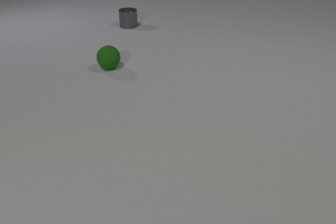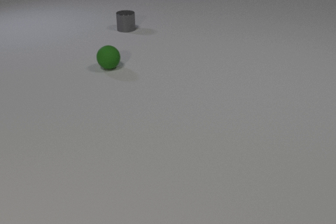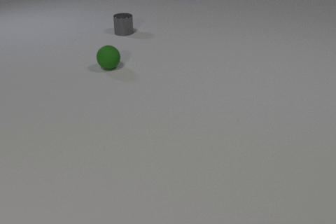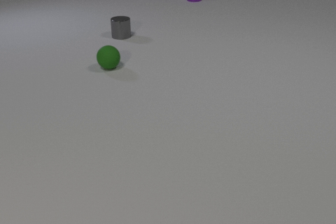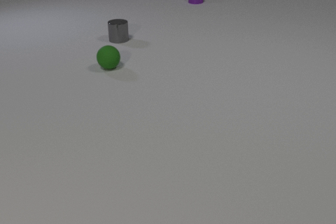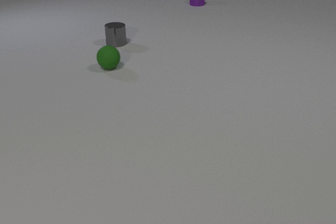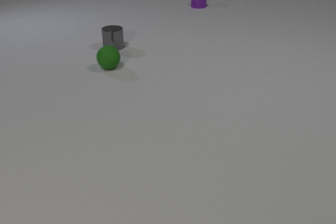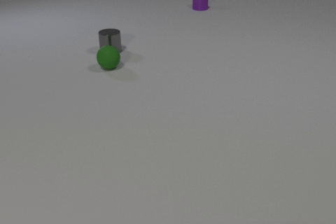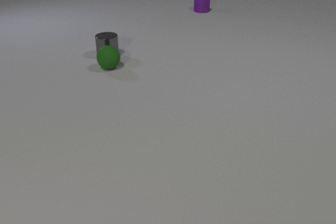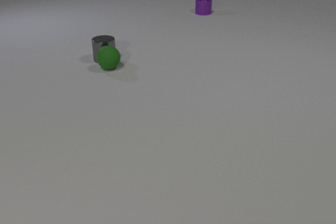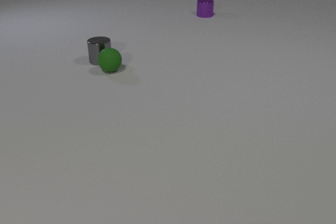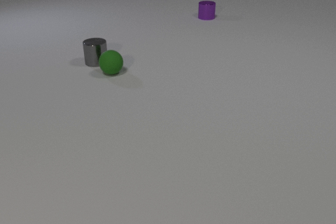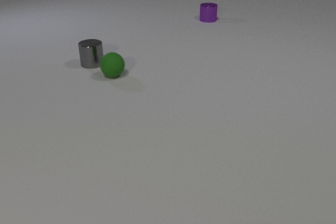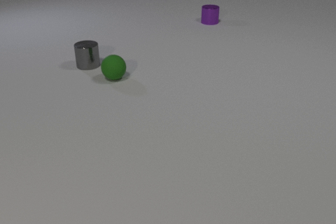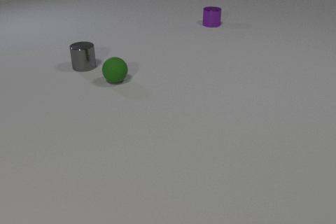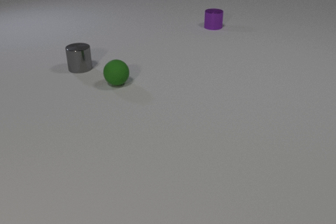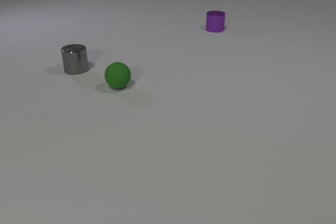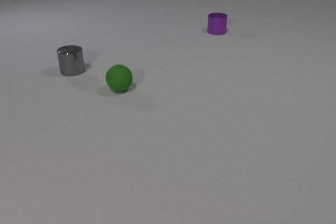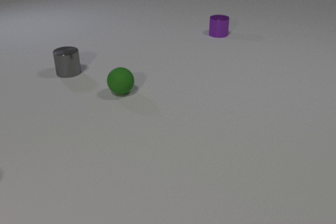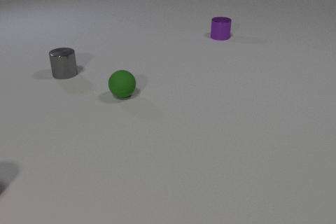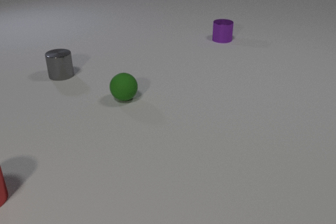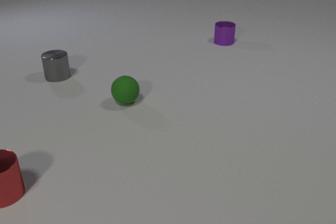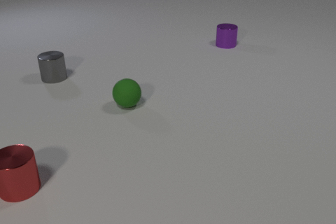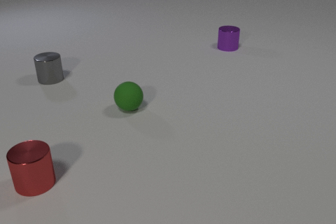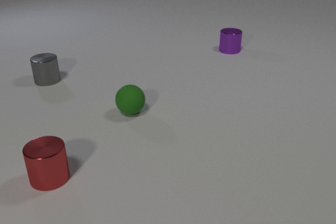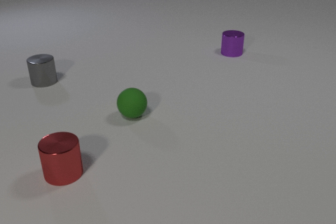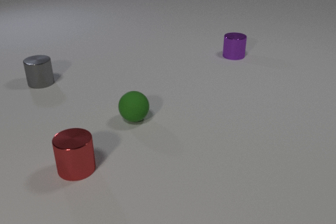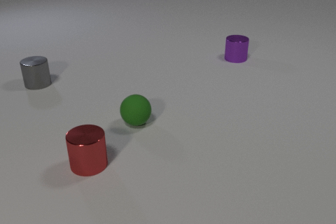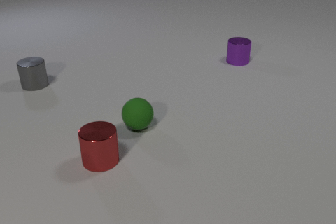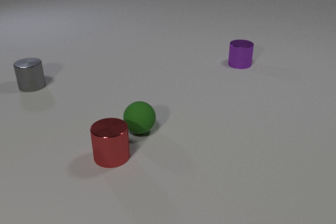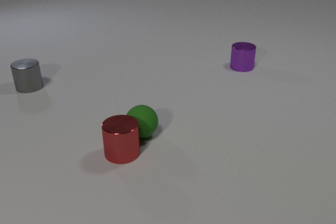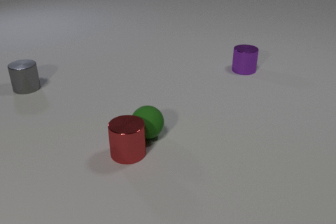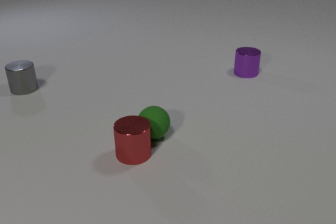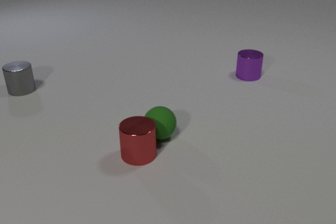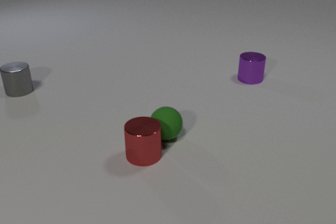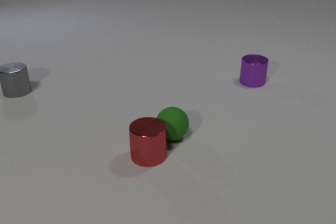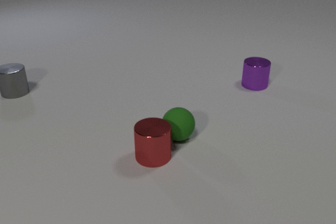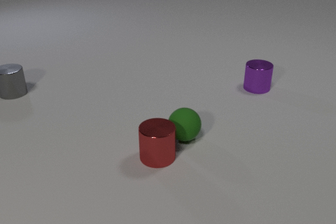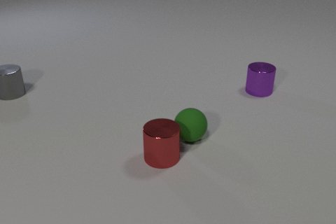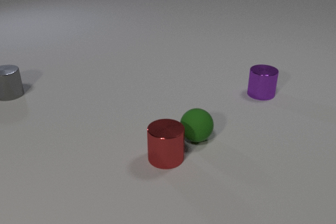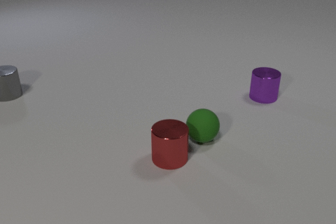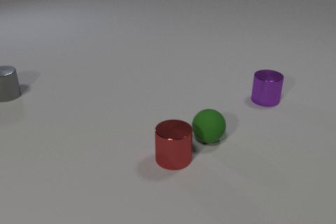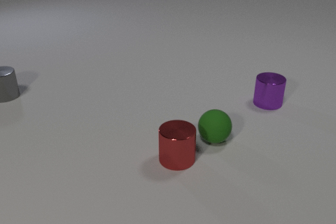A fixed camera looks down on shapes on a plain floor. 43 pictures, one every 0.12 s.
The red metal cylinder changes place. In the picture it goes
to the right.
The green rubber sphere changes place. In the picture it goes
toward the camera.
0.00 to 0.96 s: The gray metal cylinder slides toward the camera. The purple metal cylinder comes in at the top edge, slides toward the camera.
0.96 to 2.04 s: The gray metal cylinder slides to the left and toward the camera. The green rubber sphere rolls toward the camera. The purple metal cylinder slides toward the camera. The gray metal cylinder and the green rubber sphere collide.
2.04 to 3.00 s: The gray metal cylinder slides to the left and toward the camera. The green rubber sphere rolls toward the camera. The red metal cylinder comes in at the left edge, slides to the right. The purple metal cylinder slides toward the camera.
3.00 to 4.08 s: The gray metal cylinder slides to the left and toward the camera. The green rubber sphere rolls toward the camera and to the right. The red metal cylinder slides to the right. The purple metal cylinder slides toward the camera. The green rubber sphere and the red metal cylinder collide.
4.08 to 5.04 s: The gray metal cylinder slides to the left and toward the camera. The green rubber sphere rolls to the right. The red metal cylinder slides to the right. The purple metal cylinder slides toward the camera.
What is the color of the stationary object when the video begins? green.
How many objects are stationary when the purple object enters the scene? 1.
How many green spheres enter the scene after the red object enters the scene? 0.
